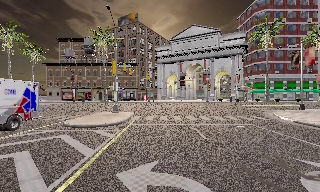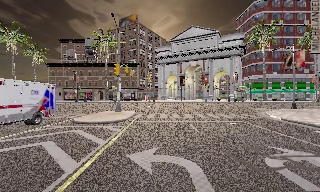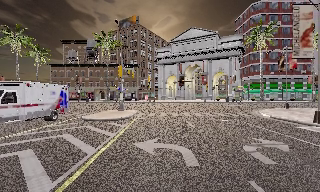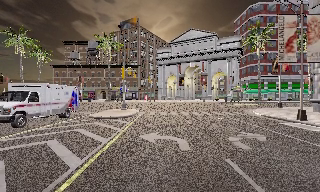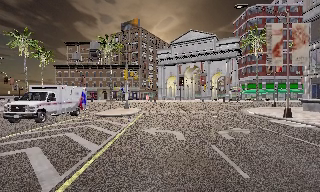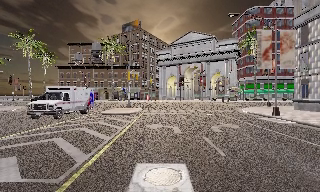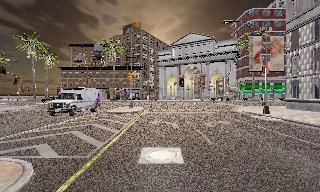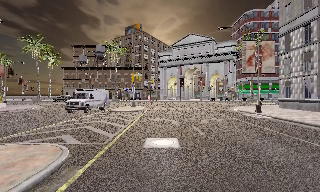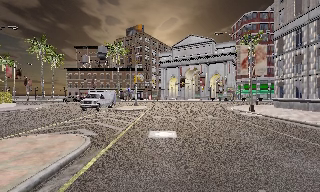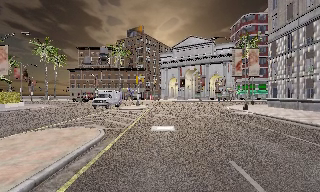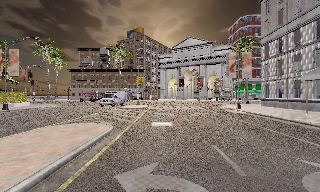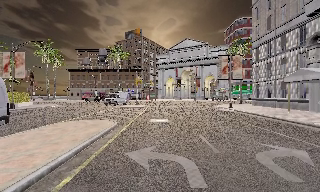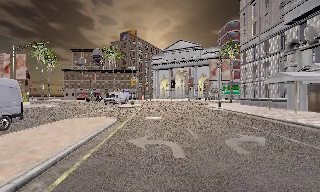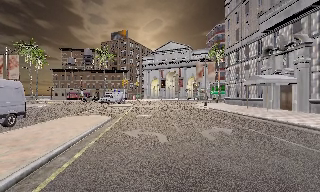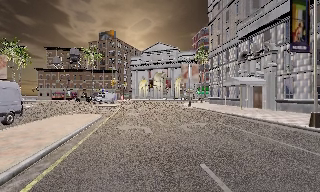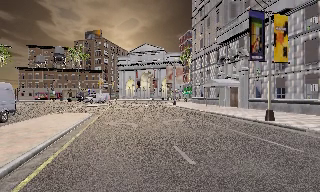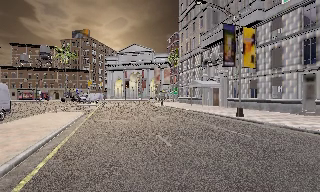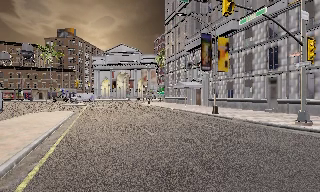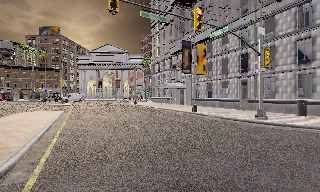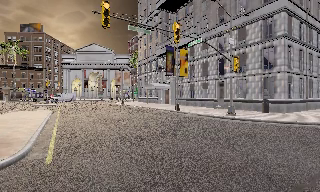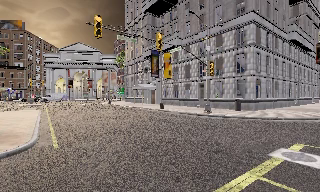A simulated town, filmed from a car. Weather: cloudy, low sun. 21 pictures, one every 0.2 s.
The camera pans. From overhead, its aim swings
clockwise.
The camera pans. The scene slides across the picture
to the left.
0.0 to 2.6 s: The camera travels backward, about 16 m, so what stands in front gets smaller.
2.6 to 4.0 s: The camera pans to its right, which is clockwise from overhead, by about 30 degrees. It travels backward, about 10 m.
The film runs backward here.
